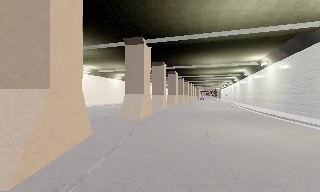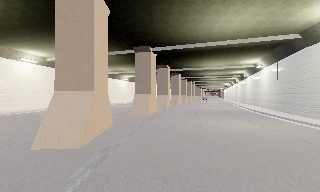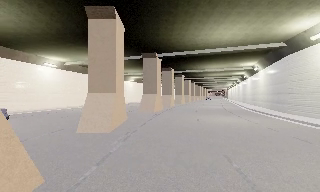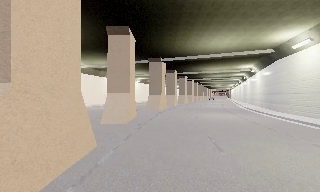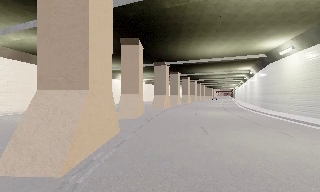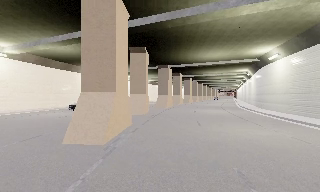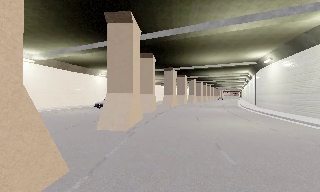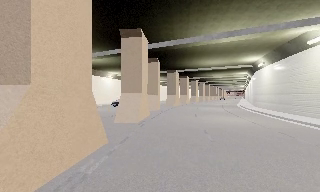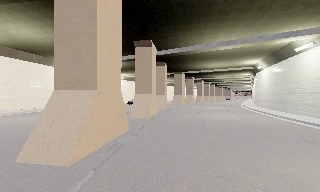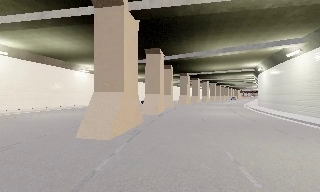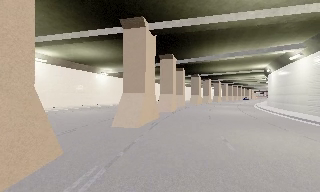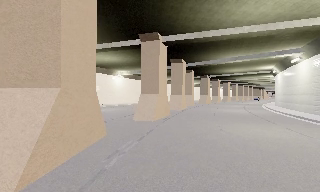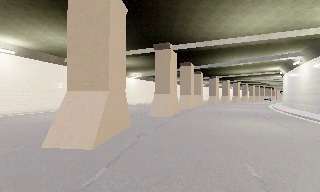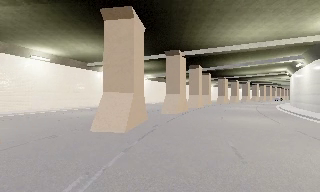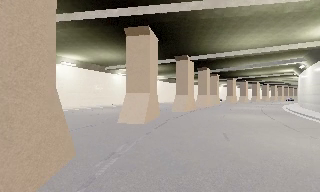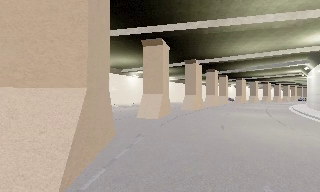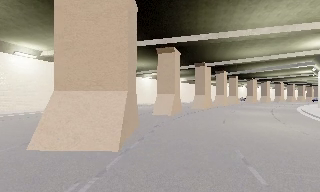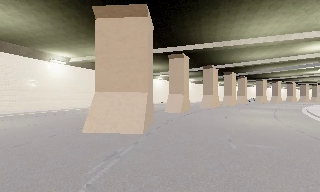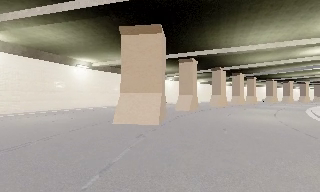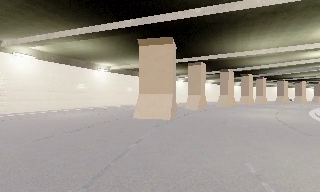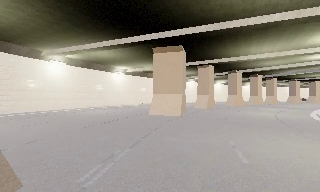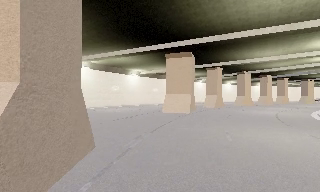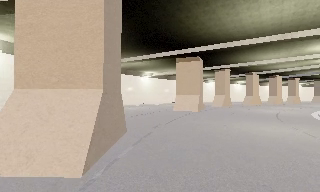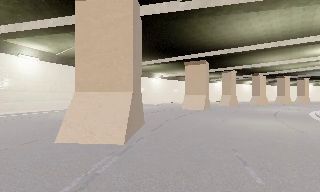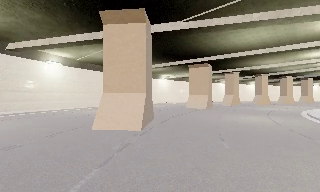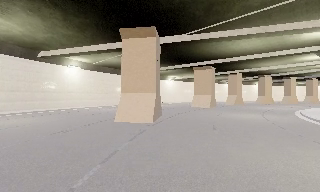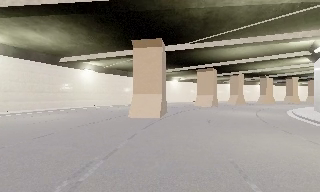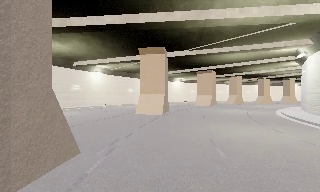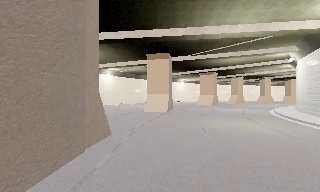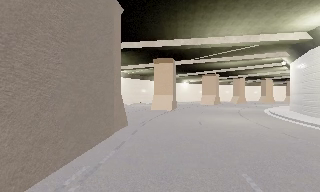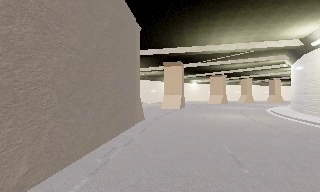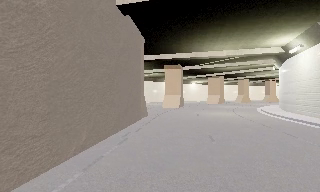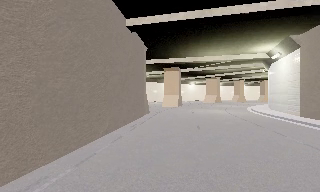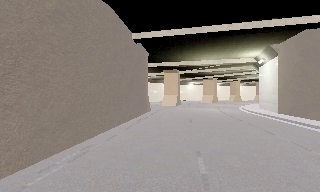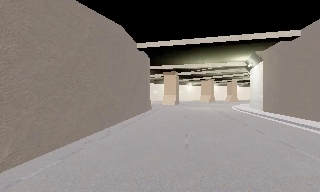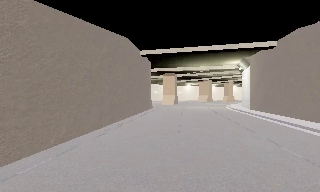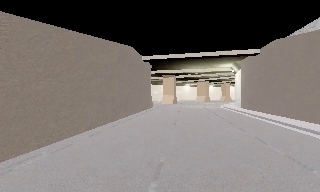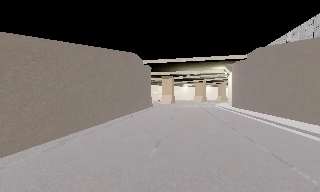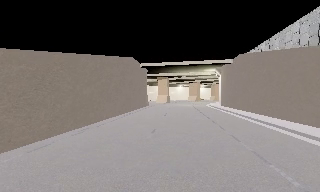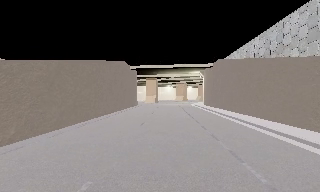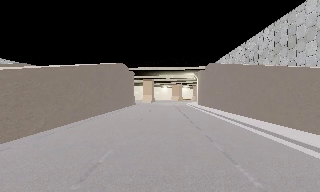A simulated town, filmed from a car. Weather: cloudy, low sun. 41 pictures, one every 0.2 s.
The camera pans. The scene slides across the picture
to the right.
The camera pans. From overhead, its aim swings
counterclockwise.
0.0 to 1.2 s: The camera travels backward, about 13 m, so what stands in front gets smaller.
1.2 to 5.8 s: The camera pans to its left, which is counterclockwise from overhead, by about 70 degrees. It travels backward, about 50 m.
5.8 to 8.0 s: The camera travels backward, about 25 m, so what stands in front gets smaller.
The film runs backward here.
